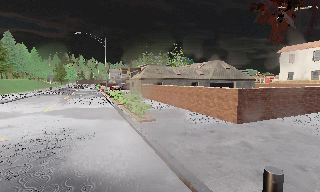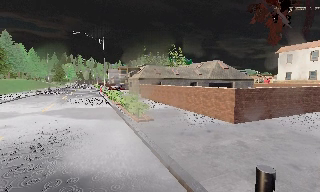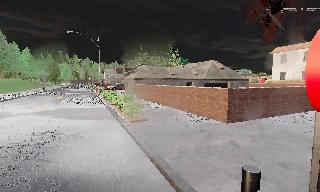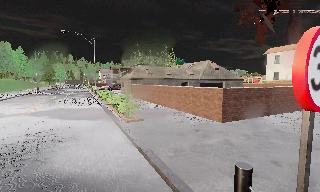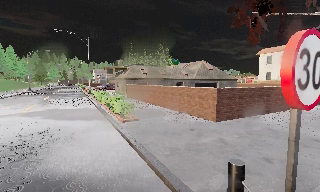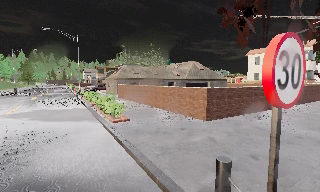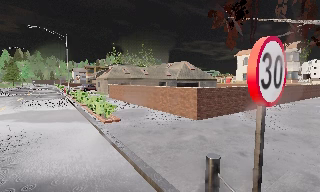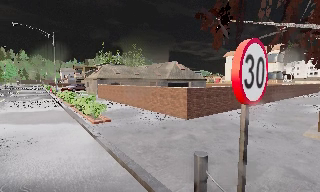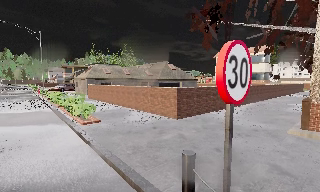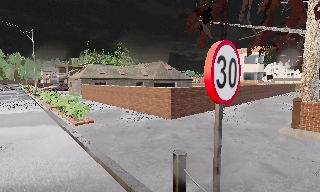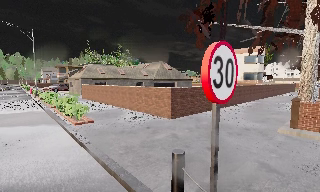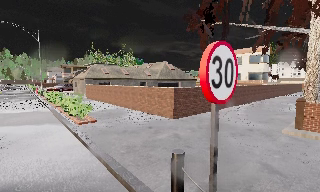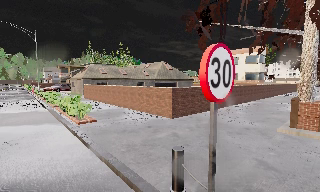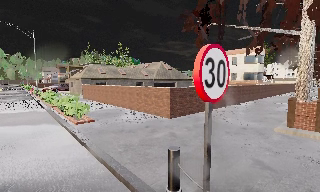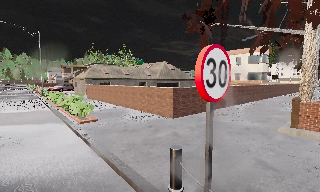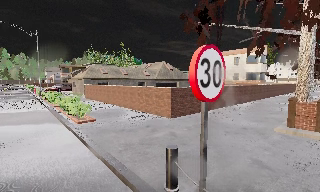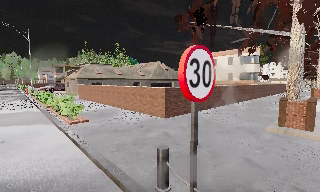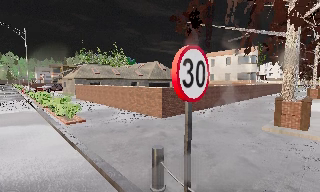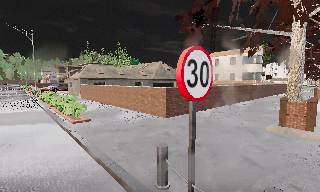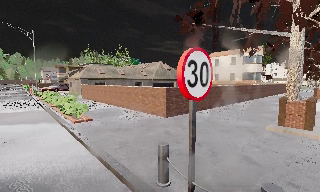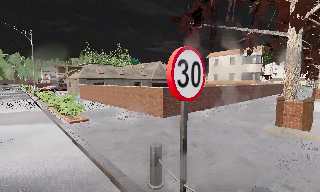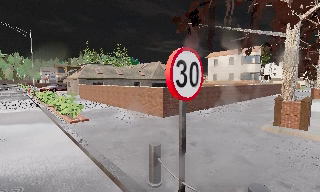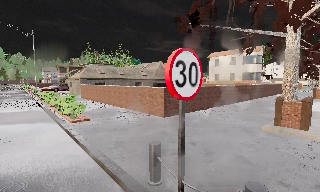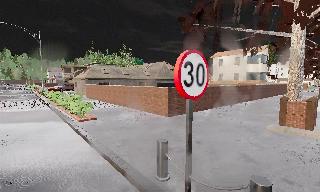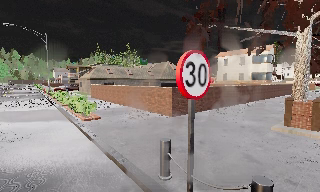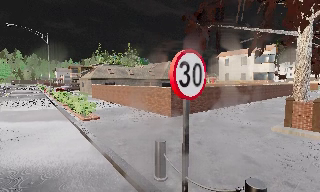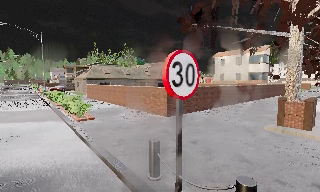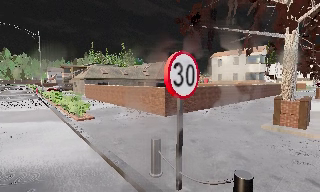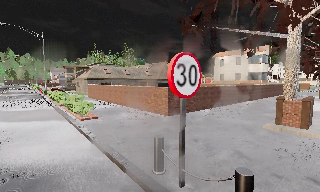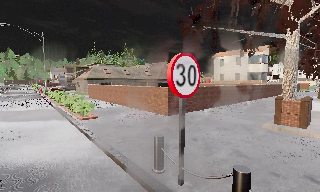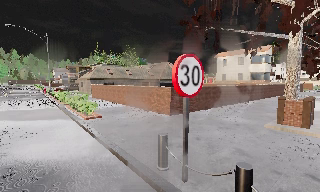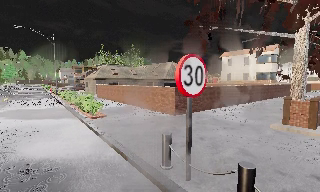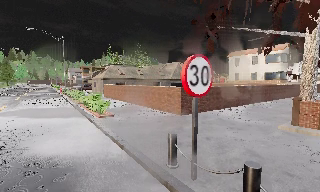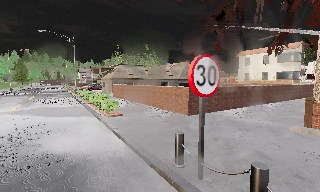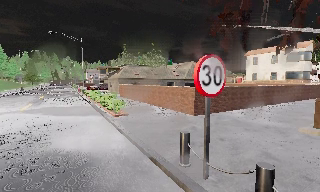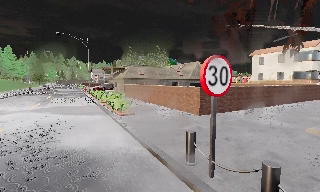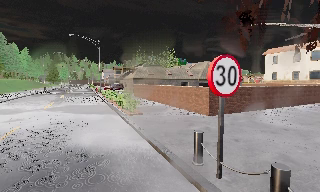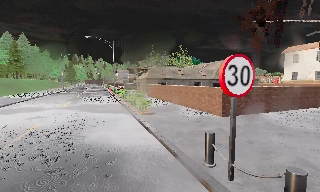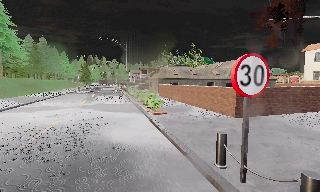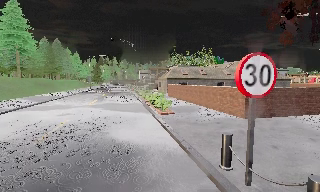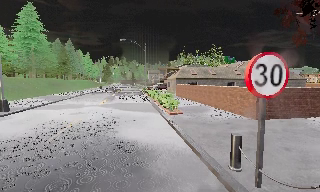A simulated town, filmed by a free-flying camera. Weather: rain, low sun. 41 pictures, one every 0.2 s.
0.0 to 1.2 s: The camera swings to its right by about 10 degrees, and the scene slides to the left.
1.2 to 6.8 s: The camera travels backward and to its right, about 1 m, so what stands in front gets smaller.
6.8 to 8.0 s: The camera pans to its left, which is counterclockwise from overhead, by about 20 degrees.
The film runs backward here.
